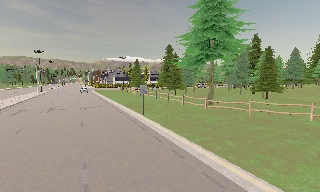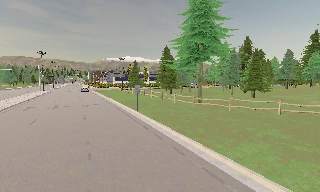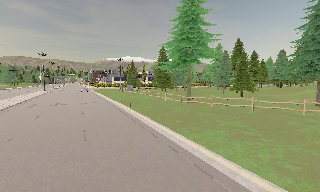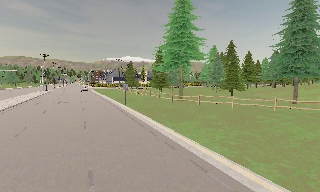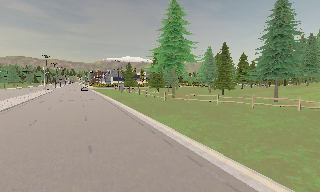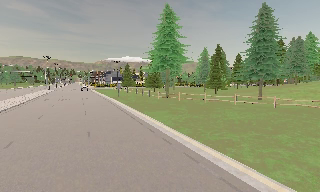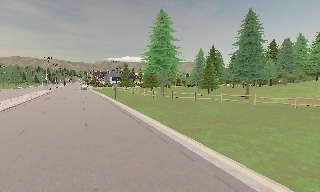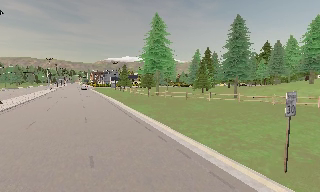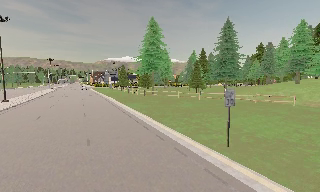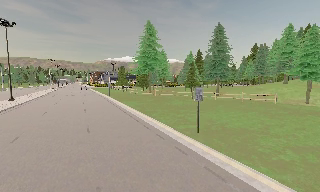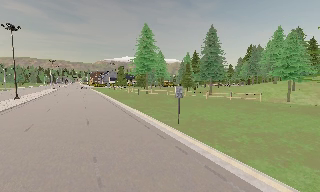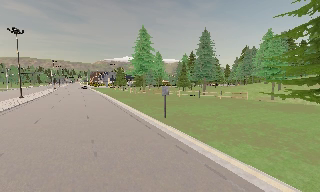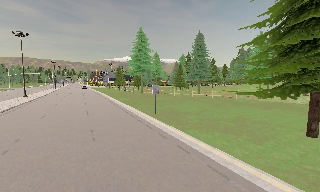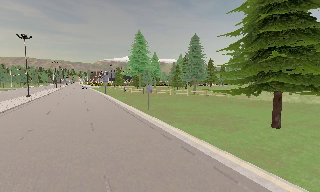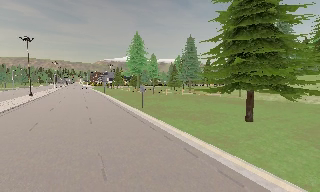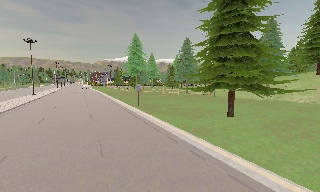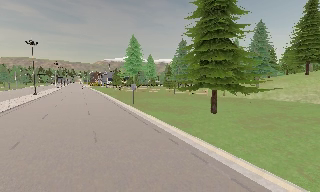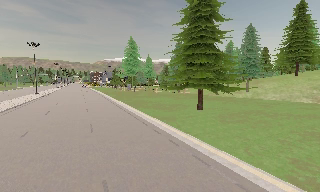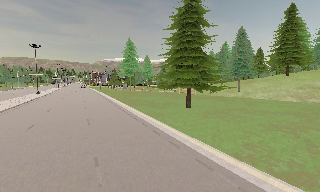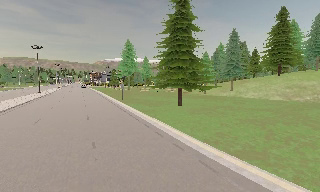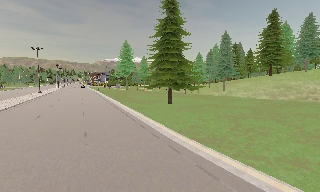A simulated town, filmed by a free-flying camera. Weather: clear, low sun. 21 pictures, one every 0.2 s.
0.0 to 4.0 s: The camera travels backward and to its right, about 40 m, so what stands in front gets smaller.
The film runs backward here.
